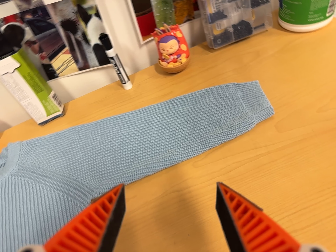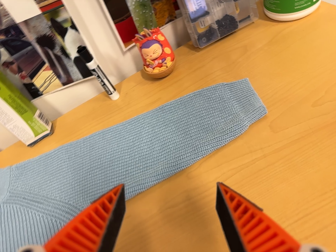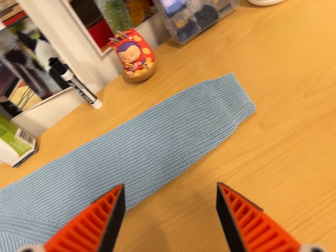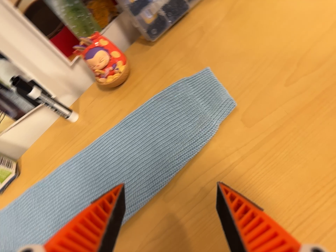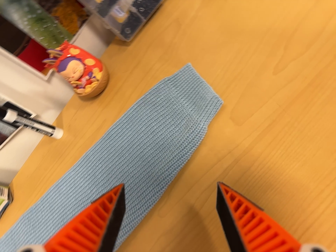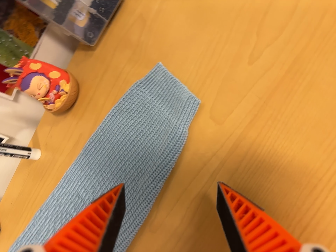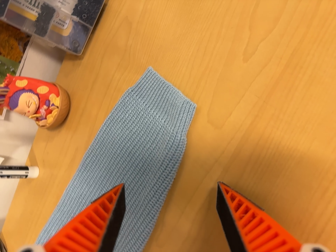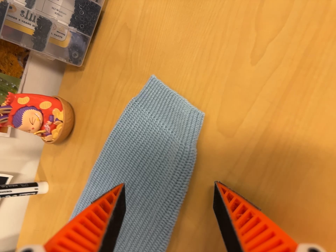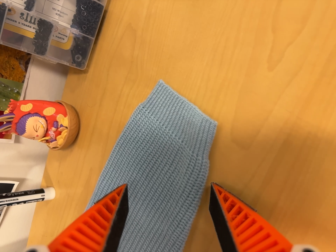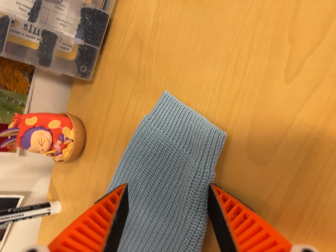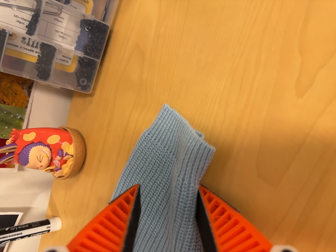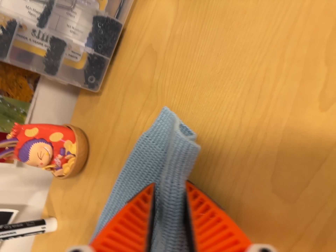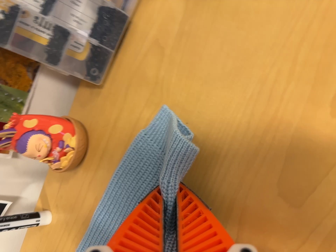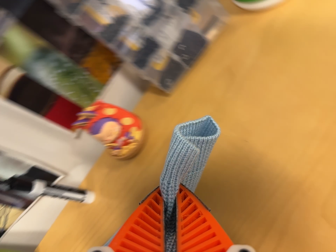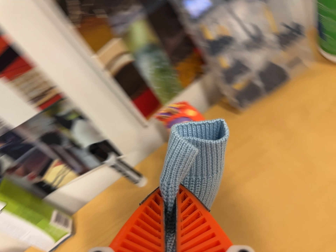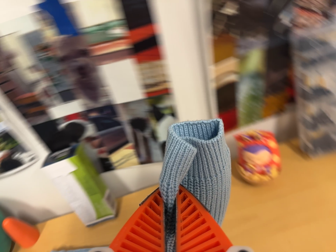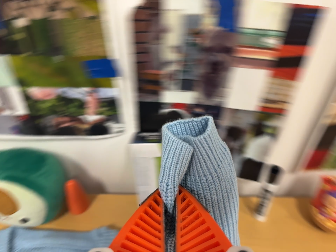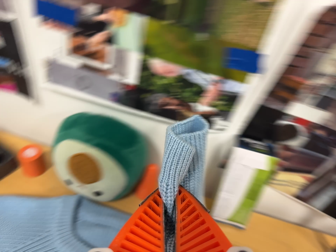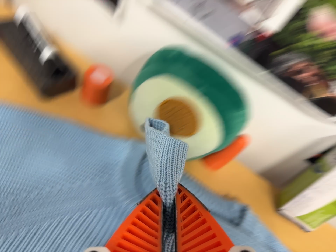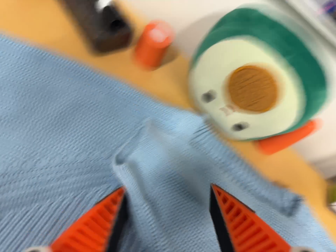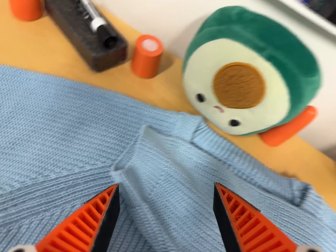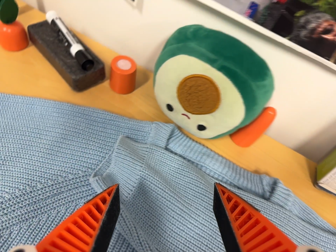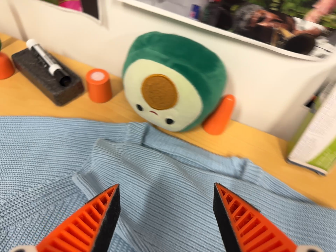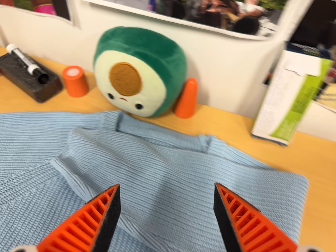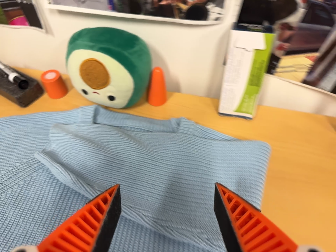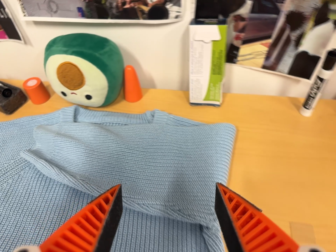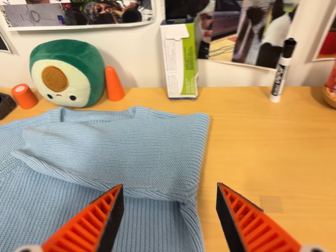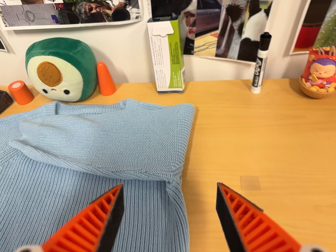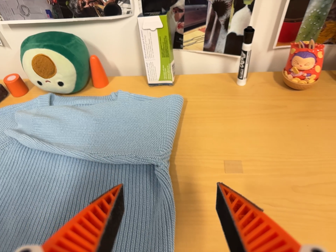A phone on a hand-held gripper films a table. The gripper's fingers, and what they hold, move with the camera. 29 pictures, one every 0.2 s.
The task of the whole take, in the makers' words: right arm across.
0.0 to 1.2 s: The camera travels forward, toward the top of its view and to its right, about 20 cm, so what stands in front looms larger. Its aim tips toward the bottom of its view by about 10 degrees. It rolls about its line of sight by about 45 degrees, and the scene rotates counterclockwise.
1.2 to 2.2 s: The camera travels forward and toward the top of its view, about 8 cm, so what stands in front looms larger.
2.2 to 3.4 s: The camera travels to its left, about 50 cm, so close, fixed things drift to the right. Its aim tips toward the top of its view by about 10 degrees, and the scene shifts downward. It rolls about its line of sight by about 90 degrees, and the scene rotates clockwise.
3.4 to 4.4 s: The scene slides to the right, as the camera pans about 10 degrees to its left.
4.4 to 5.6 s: The camera travels backward, to its right and toward the bottom of its view, about 26 cm, so what stands in front gets smaller. It rolls about its line of sight by about 20 degrees, and the scene rotates counterclockwise.
The film runs forward here.
